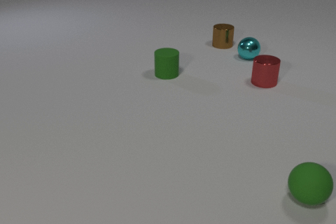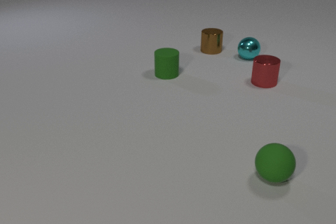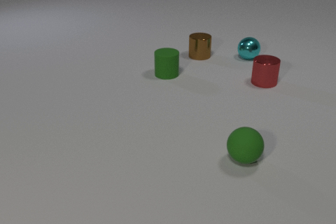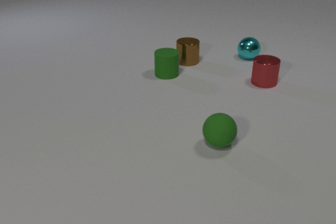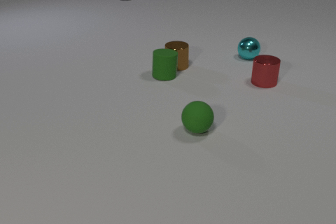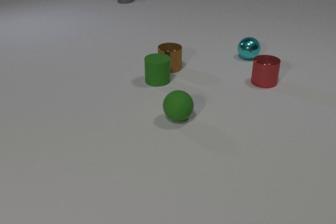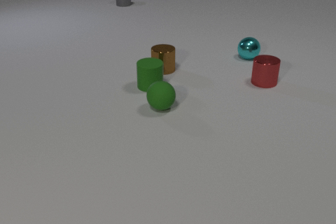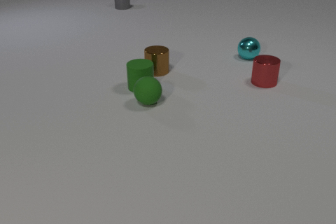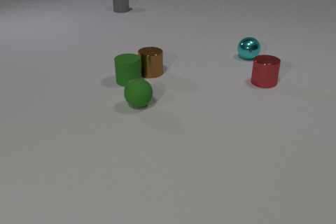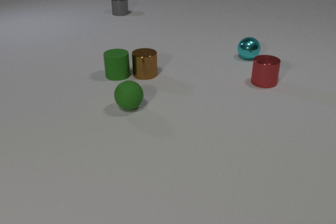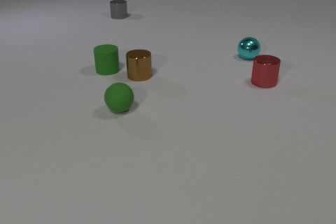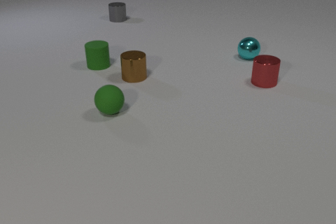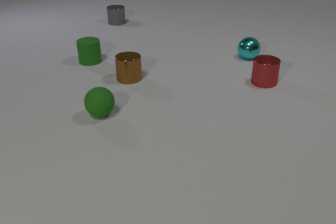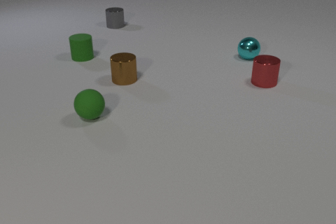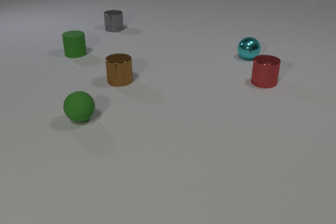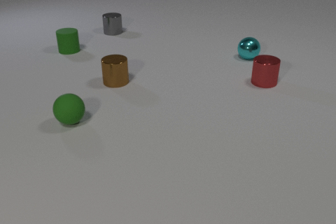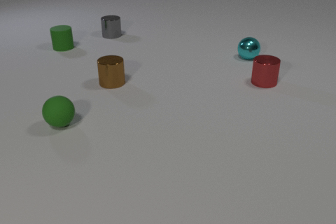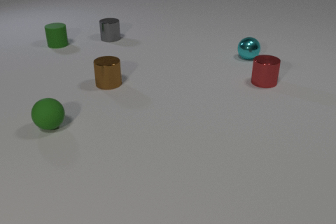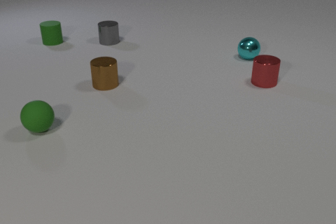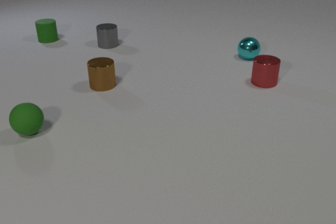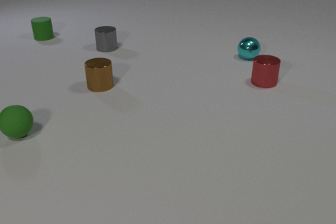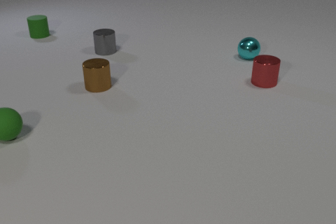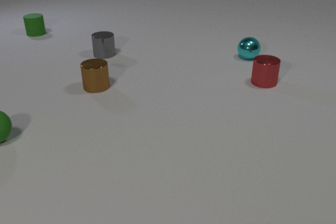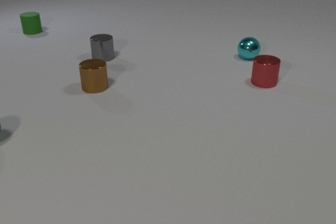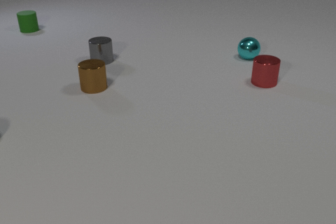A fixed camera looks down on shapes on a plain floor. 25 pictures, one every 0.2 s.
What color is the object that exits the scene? green.
Are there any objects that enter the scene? yes.
Are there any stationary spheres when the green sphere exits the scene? yes.
0.0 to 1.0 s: The brown metal cylinder slides toward the camera and to the left. The green rubber cylinder slides toward the camera and to the left. The gray metal cylinder comes in at the top edge, slides toward the camera. The green rubber sphere rolls to the left and away from the camera. The brown metal cylinder and the green rubber cylinder collide.
1.0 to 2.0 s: The brown metal cylinder slides to the left and toward the camera. The green rubber cylinder slides to the left and away from the camera. The gray metal cylinder slides toward the camera. The green rubber sphere rolls to the left. The green rubber cylinder and the green rubber sphere collide.
2.0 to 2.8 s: The brown metal cylinder slides to the left and toward the camera. The green rubber cylinder slides away from the camera and to the left. The gray metal cylinder slides toward the camera. The green rubber sphere rolls to the left.
2.8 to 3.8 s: The brown metal cylinder slides to the left and toward the camera. The green rubber cylinder slides away from the camera and to the left. The gray metal cylinder slides toward the camera. The green rubber sphere rolls to the left.
3.8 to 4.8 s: The brown metal cylinder slides to the left. The green rubber cylinder slides away from the camera and to the left. The gray metal cylinder slides toward the camera. The green rubber sphere rolls to the left, leaves at the left edge.
